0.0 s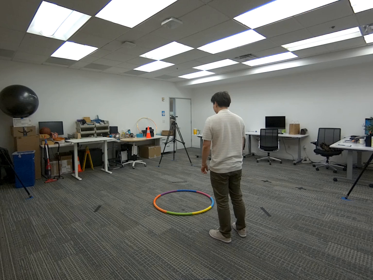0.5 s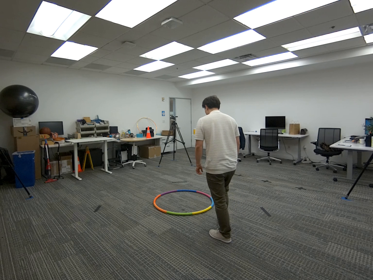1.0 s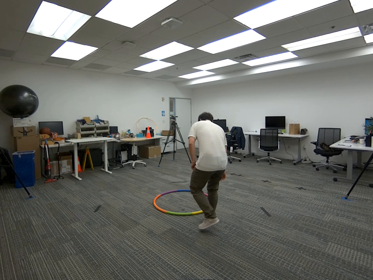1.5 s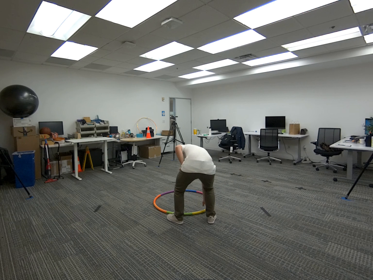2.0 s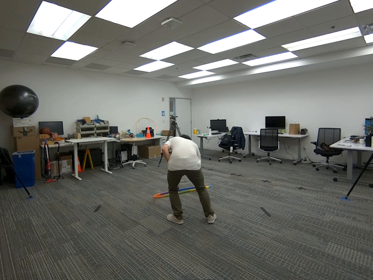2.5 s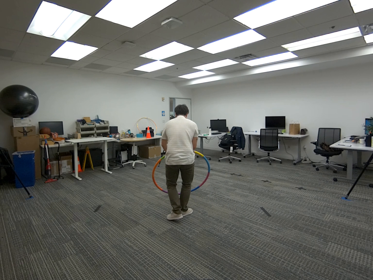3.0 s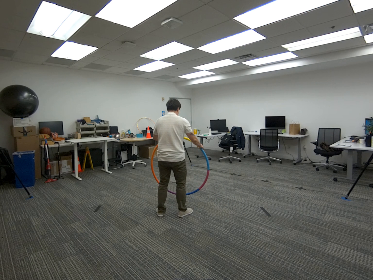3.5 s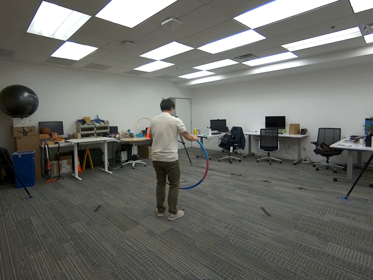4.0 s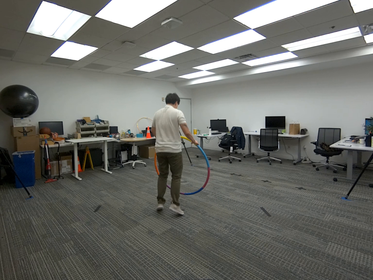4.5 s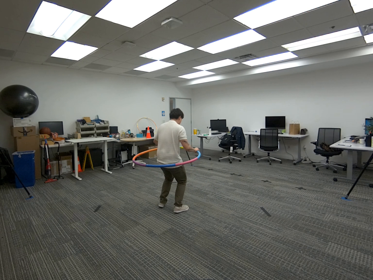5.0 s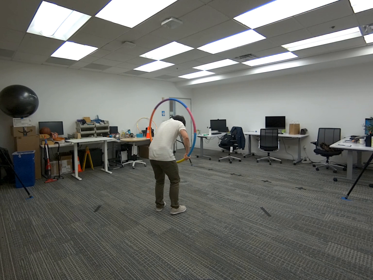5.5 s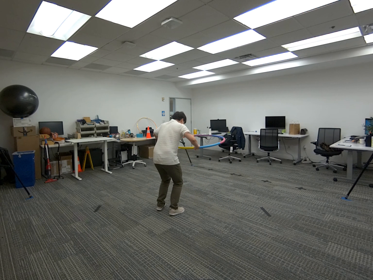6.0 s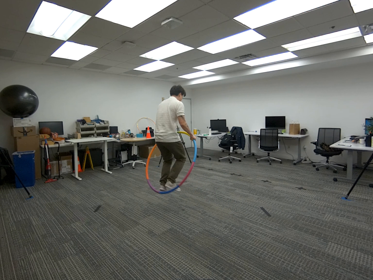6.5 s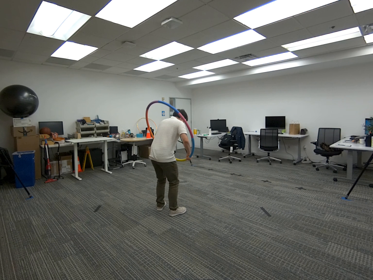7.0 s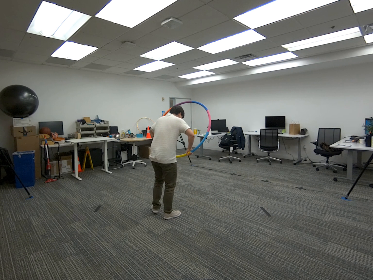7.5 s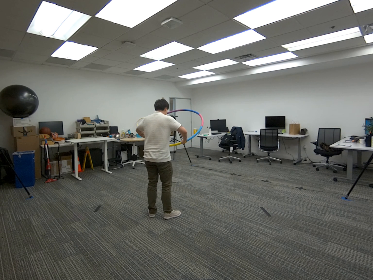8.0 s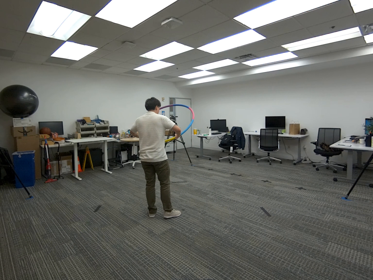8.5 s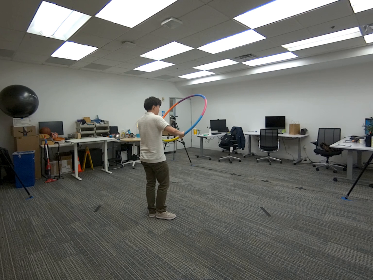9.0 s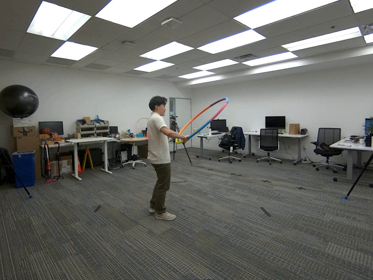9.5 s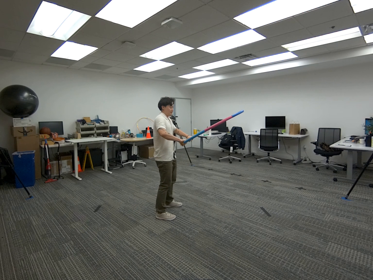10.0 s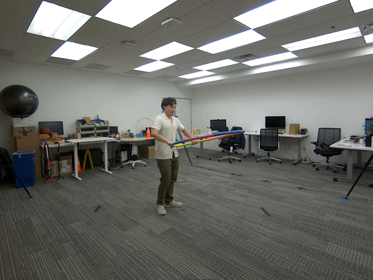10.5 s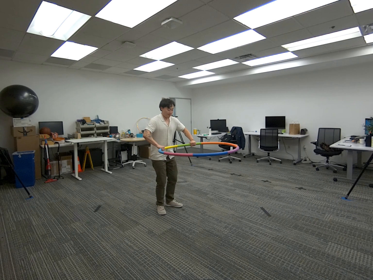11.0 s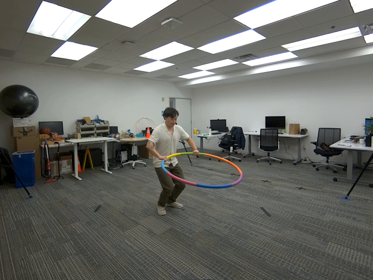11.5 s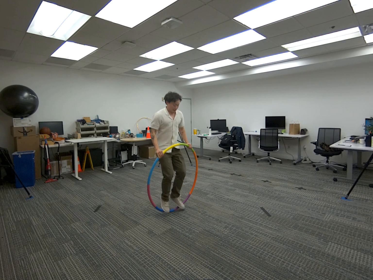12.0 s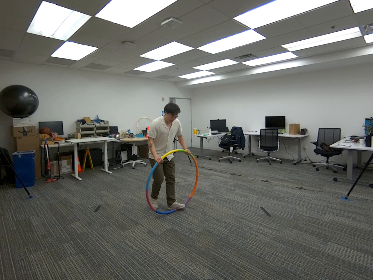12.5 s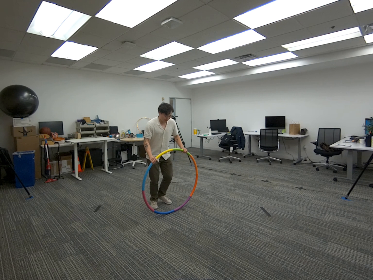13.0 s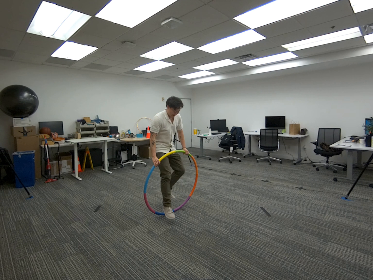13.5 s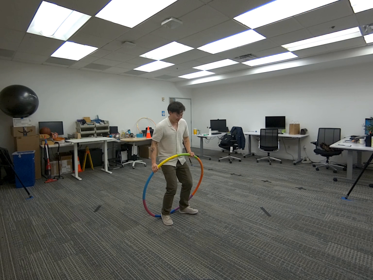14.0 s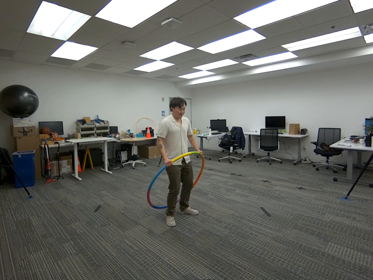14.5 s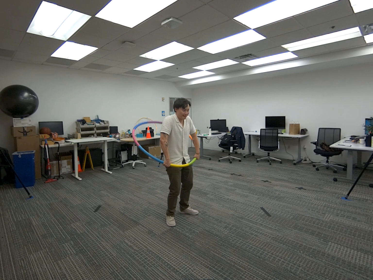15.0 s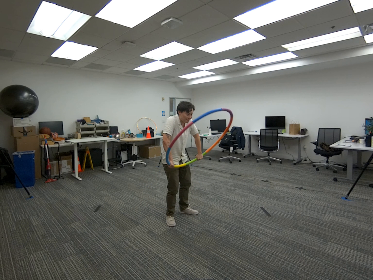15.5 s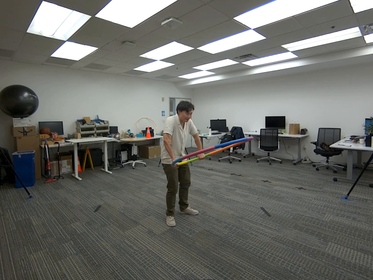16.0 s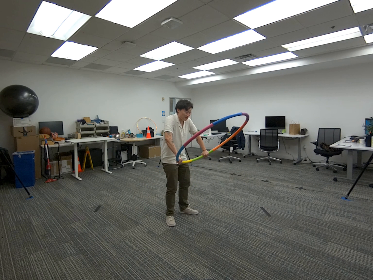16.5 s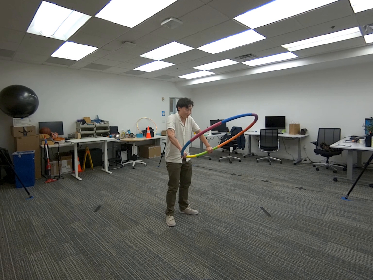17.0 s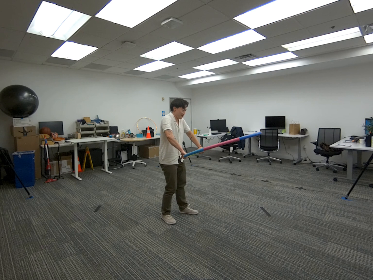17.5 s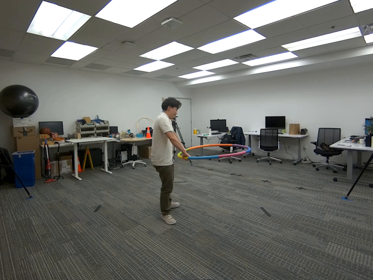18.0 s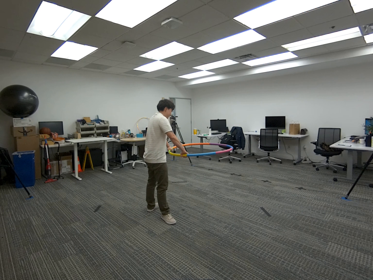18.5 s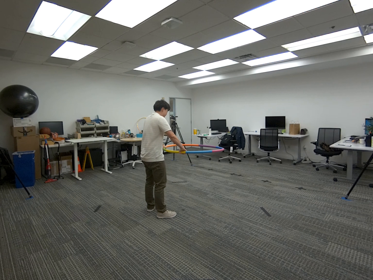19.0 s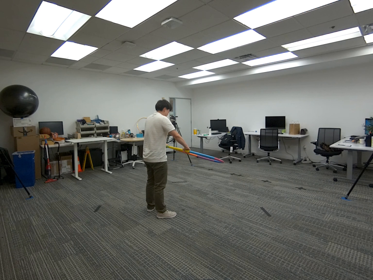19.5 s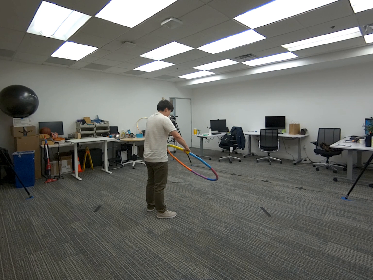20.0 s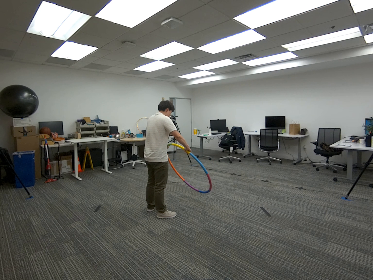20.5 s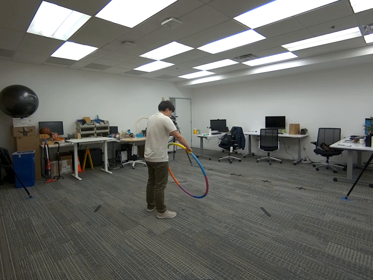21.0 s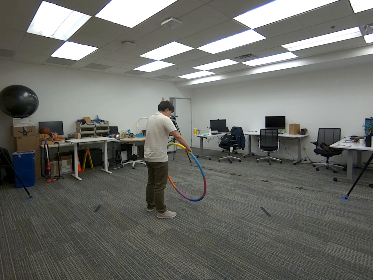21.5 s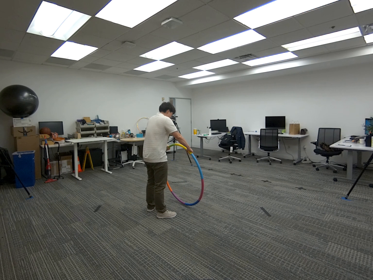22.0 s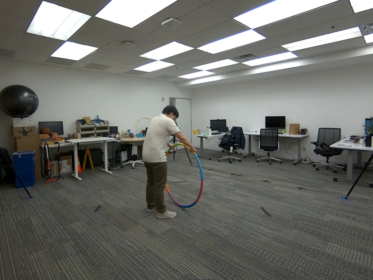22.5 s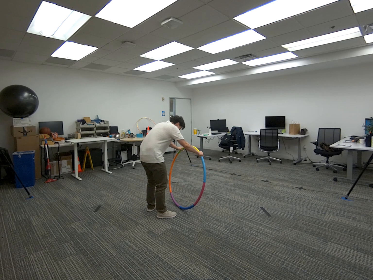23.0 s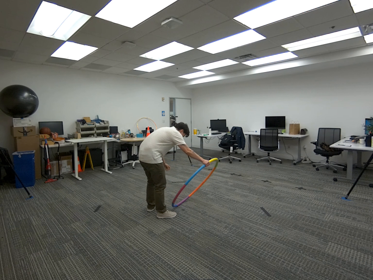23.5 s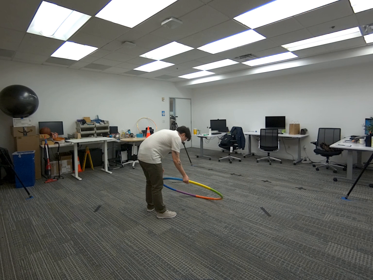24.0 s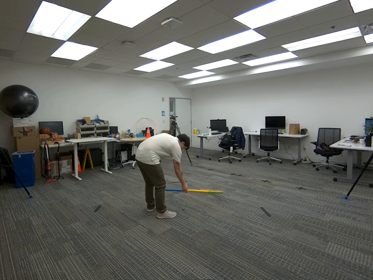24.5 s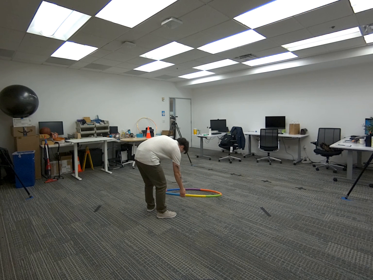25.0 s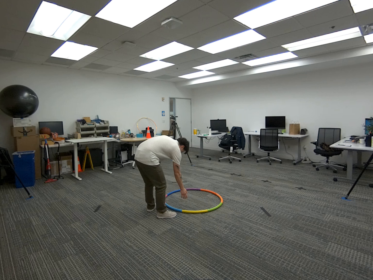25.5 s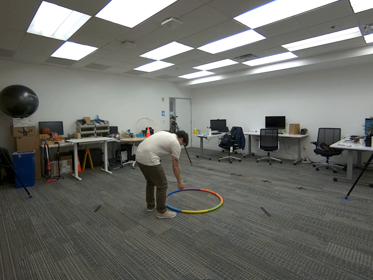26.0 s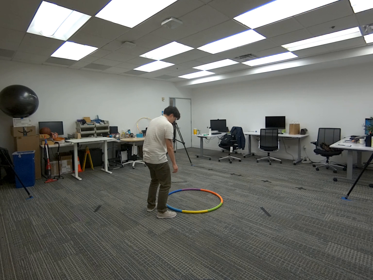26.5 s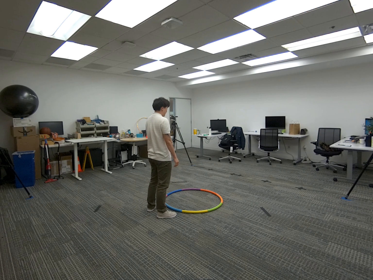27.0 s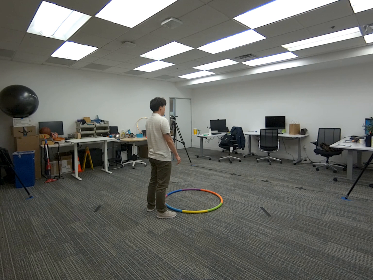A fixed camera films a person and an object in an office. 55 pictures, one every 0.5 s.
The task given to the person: Walk over to the hula hoop on the floor and pick up the hula hoop using both hands. Jump through the hula hoop as if it was a jump rope 3x.
